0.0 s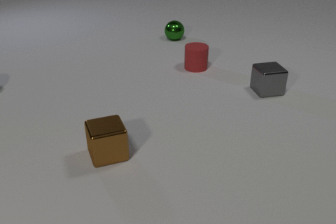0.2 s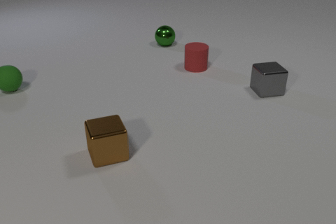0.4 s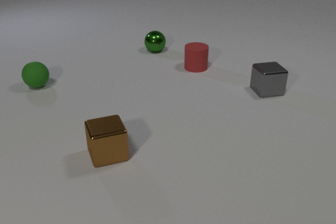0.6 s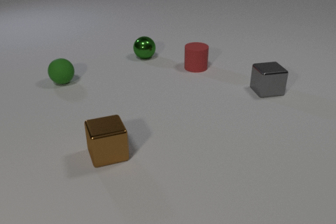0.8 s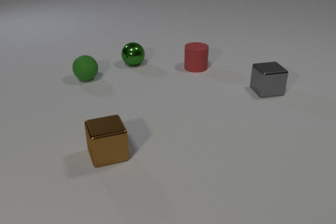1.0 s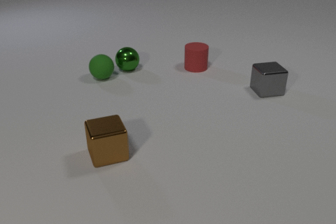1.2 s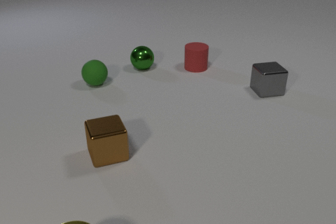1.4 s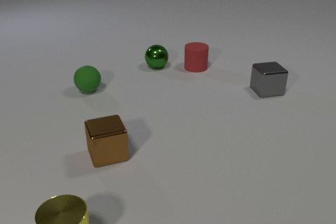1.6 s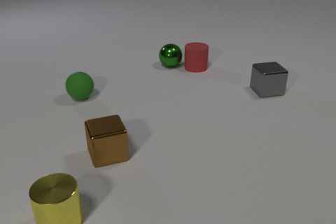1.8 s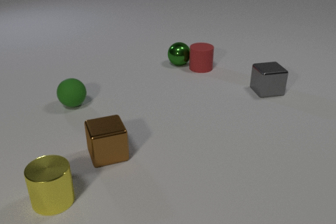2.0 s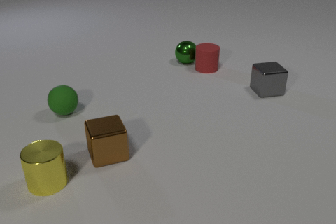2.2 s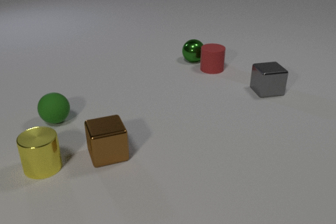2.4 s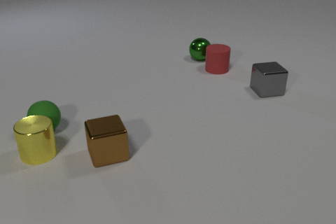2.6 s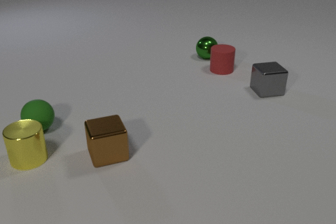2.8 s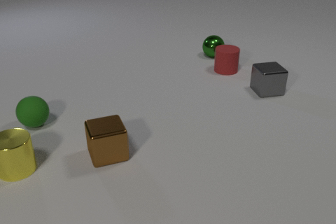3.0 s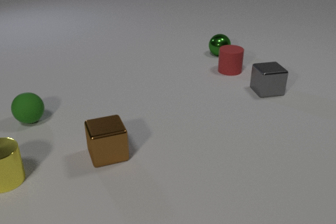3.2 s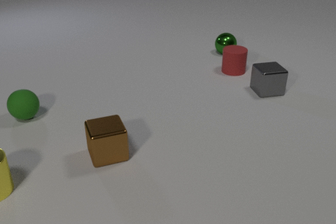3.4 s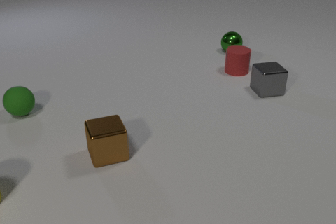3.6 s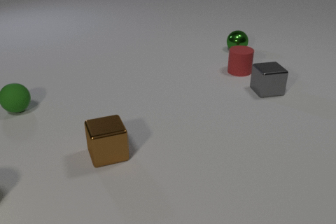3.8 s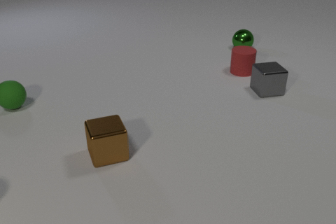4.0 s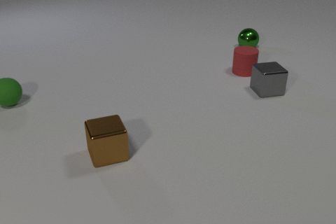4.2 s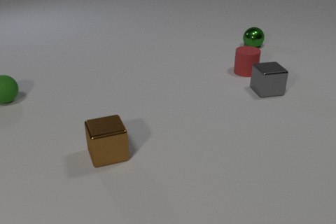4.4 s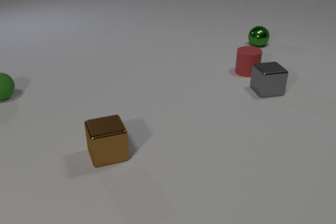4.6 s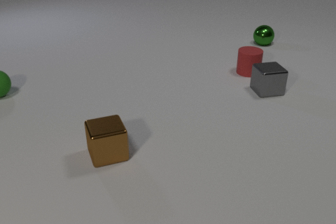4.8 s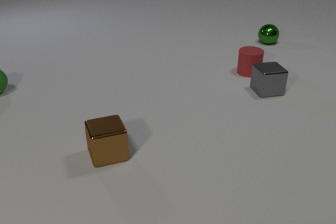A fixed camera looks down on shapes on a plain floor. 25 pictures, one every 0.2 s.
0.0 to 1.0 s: The green rubber sphere comes in at the left edge, rolls to the right. The green metal sphere rolls toward the camera and to the left. The green rubber sphere and the green metal sphere collide.
1.0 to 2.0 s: The green rubber sphere rolls toward the camera and to the left. The green metal sphere rolls to the right. The red rubber cylinder slides to the right. The yellow metal cylinder comes in at the bottom edge, slides away from the camera. The green metal sphere and the red rubber cylinder collide.
2.0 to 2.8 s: The green rubber sphere rolls to the left and toward the camera. The green metal sphere rolls to the right and away from the camera. The red rubber cylinder slides to the right. The yellow metal cylinder slides away from the camera and to the left. The green rubber sphere and the yellow metal cylinder collide.
2.8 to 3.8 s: The green rubber sphere rolls away from the camera and to the left. The green metal sphere rolls to the right and away from the camera. The red rubber cylinder slides to the right. The yellow metal cylinder slides to the left and toward the camera, leaves at the left edge.
3.8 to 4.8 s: The green rubber sphere rolls away from the camera. The green metal sphere rolls to the right and away from the camera. The red rubber cylinder slides to the right.
What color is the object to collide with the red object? green.
What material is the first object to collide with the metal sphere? rubber.
How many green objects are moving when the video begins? 1.
